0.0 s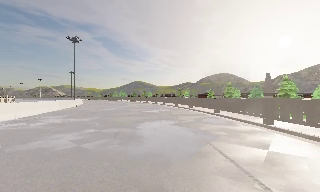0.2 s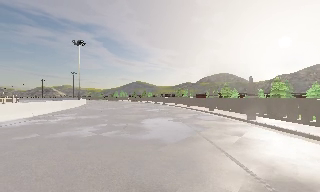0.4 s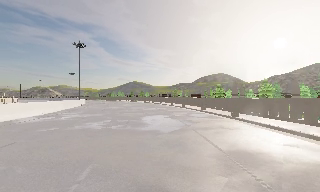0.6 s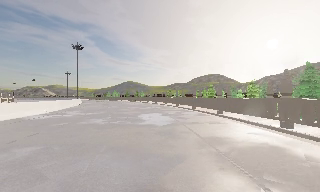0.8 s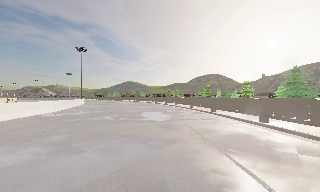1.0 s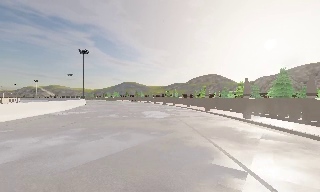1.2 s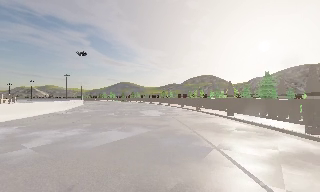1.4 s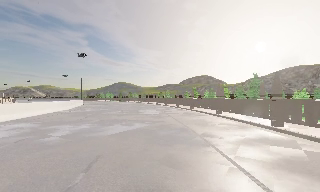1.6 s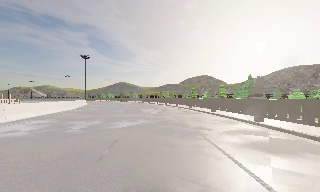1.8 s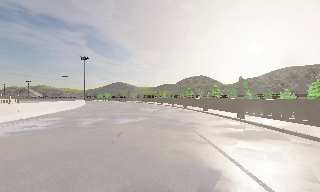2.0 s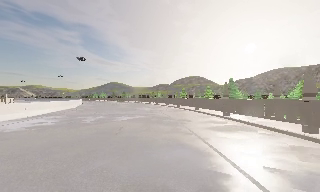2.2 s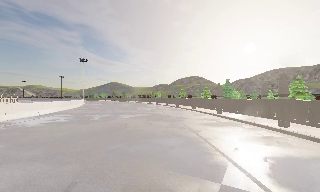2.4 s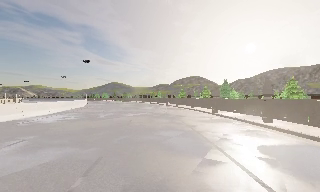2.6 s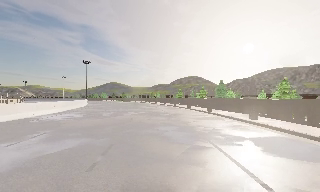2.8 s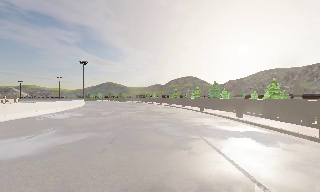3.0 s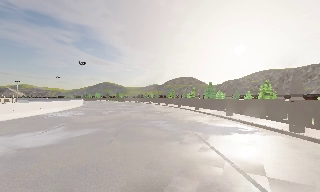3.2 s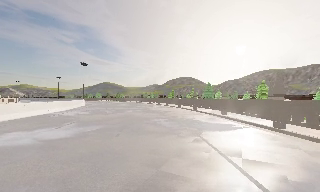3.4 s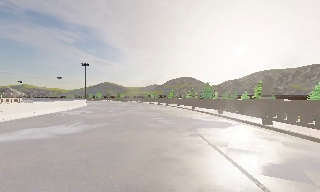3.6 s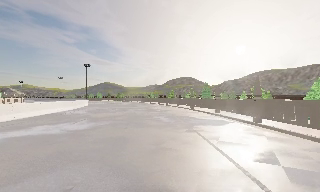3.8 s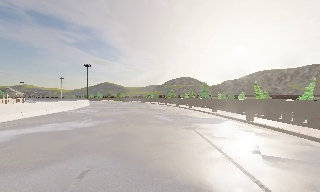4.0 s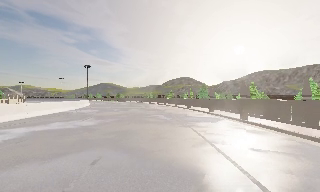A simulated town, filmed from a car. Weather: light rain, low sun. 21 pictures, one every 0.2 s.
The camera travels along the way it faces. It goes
backward.
0.0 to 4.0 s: The camera swings to its right by about 10 degrees, and the scene slides to the left. It travels backward, about 25 m, so what stands in front gets smaller. It loses speed.
The film runs backward here.
